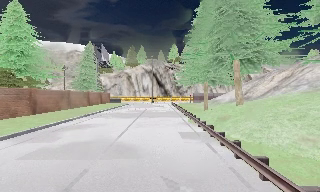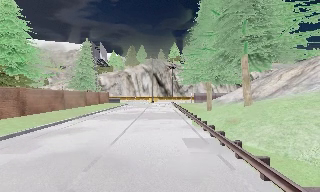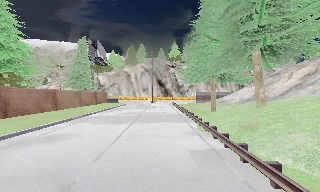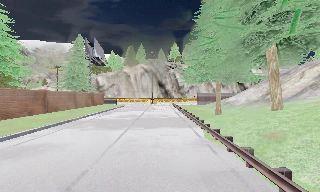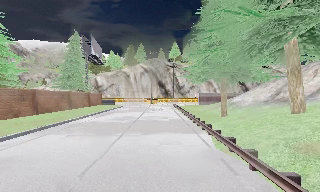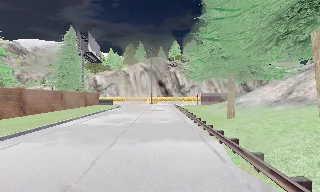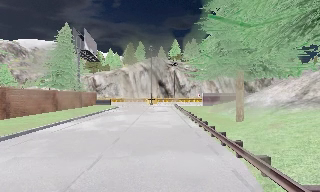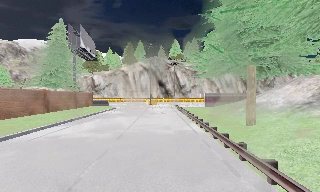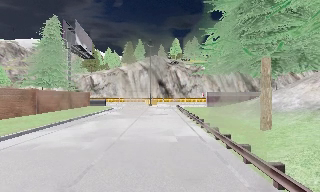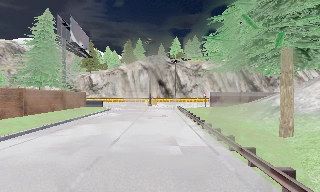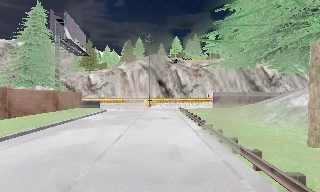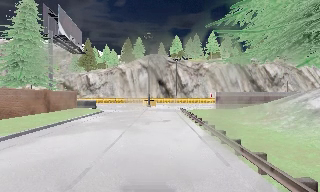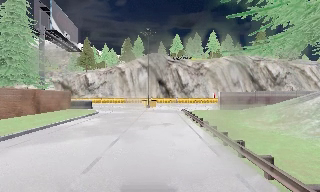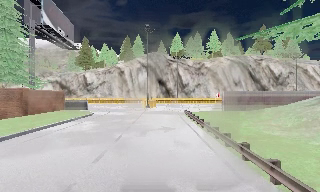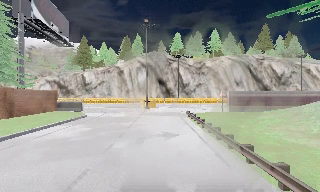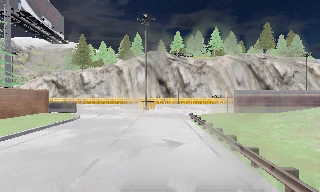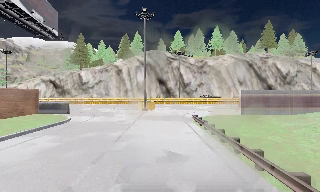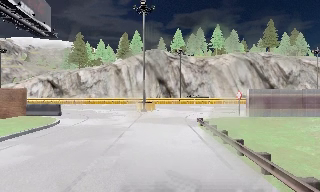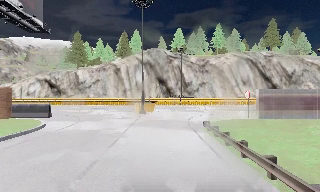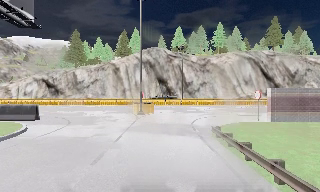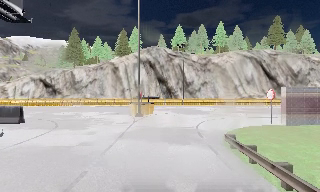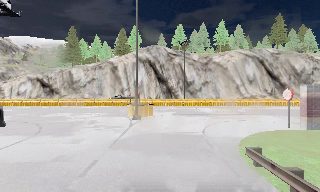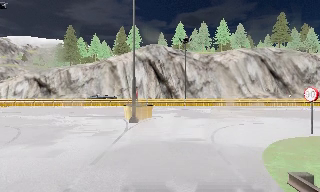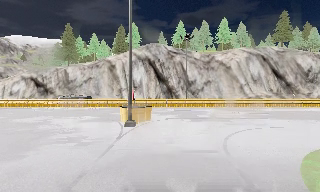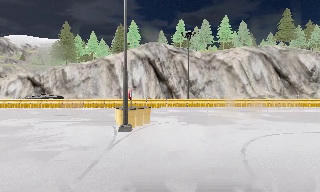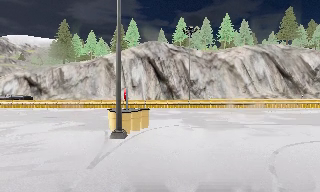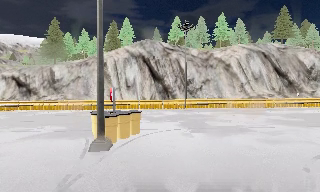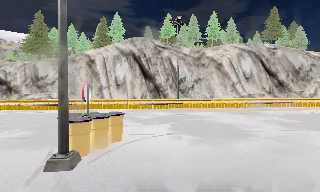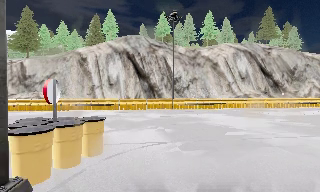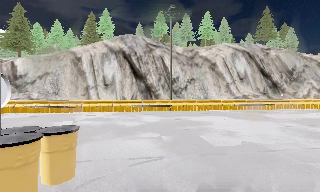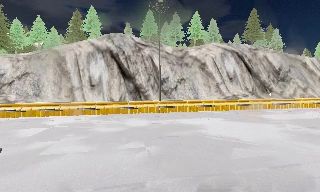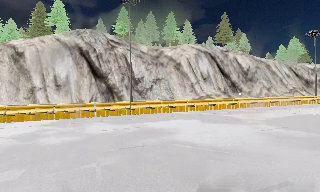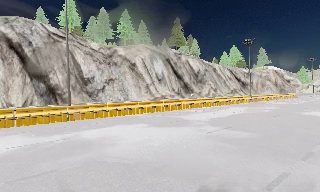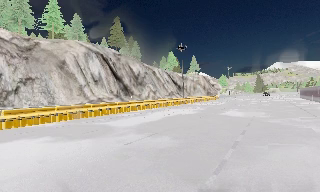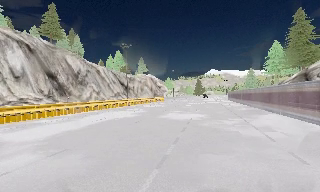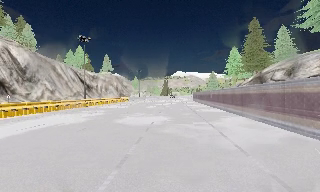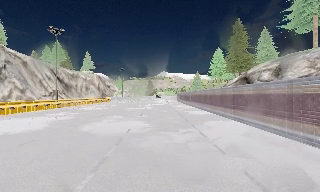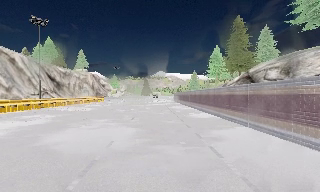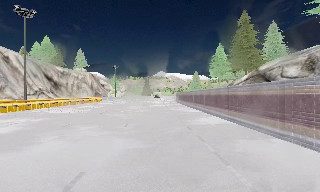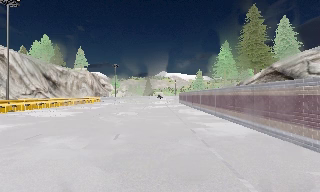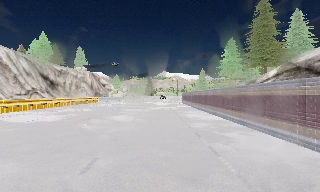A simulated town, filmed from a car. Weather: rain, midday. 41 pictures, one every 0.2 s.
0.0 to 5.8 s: The camera travels forward, about 40 m, so what stands in front looms larger.
5.8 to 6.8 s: The camera swings to its right by about 65 degrees, and the scene slides to the left. It travels forward and to its right, about 8 m.
6.8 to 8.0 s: The scene slides to the left, as the camera pans about 15 degrees to its right. It travels forward, about 14 m, so what stands in front looms larger.
The film runs forward here.
